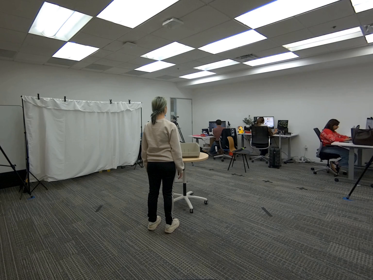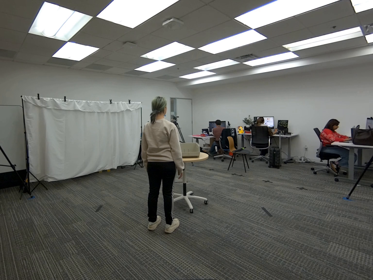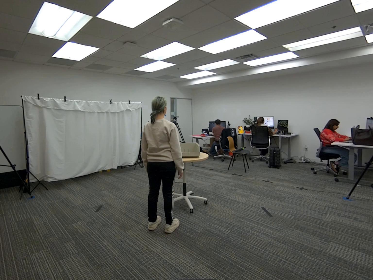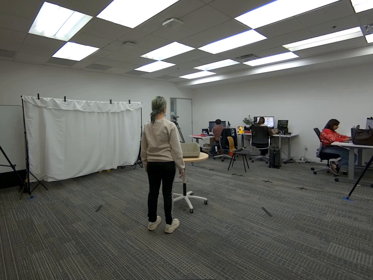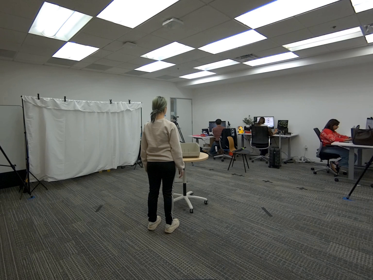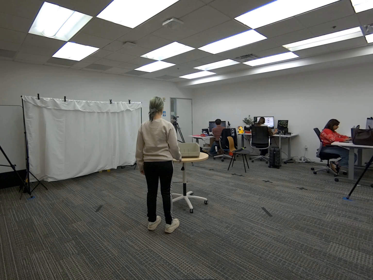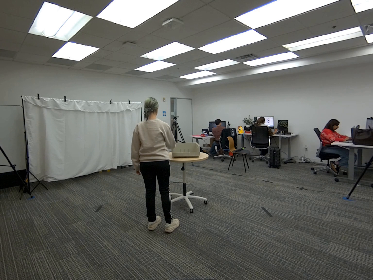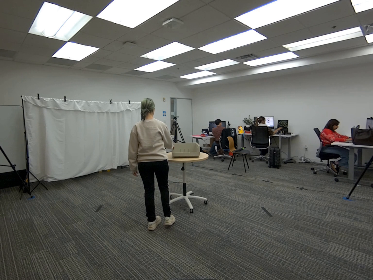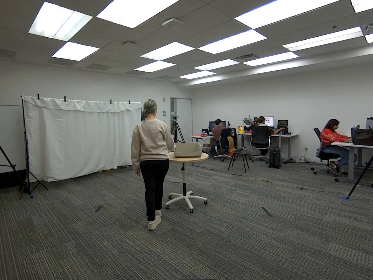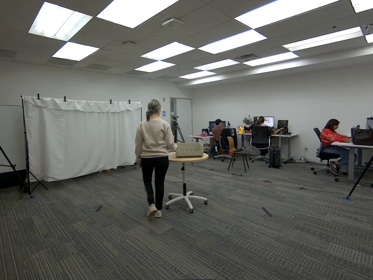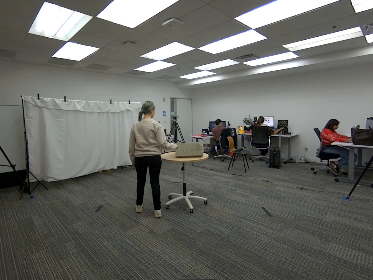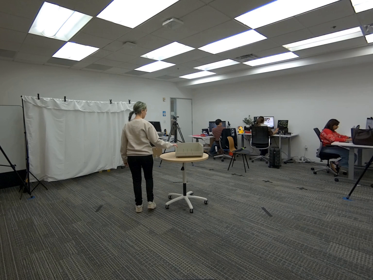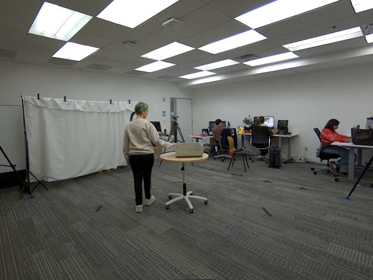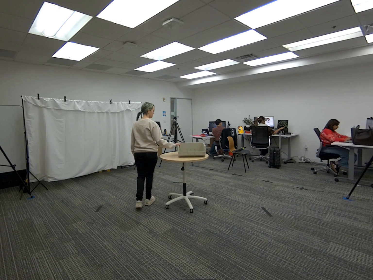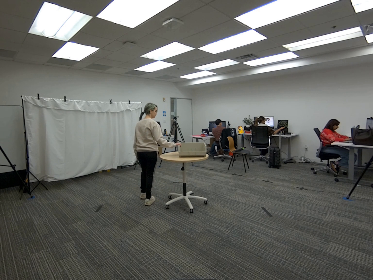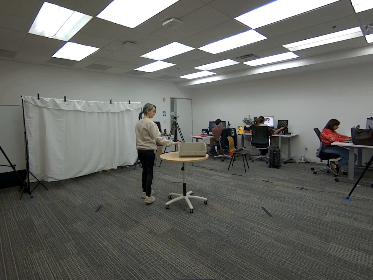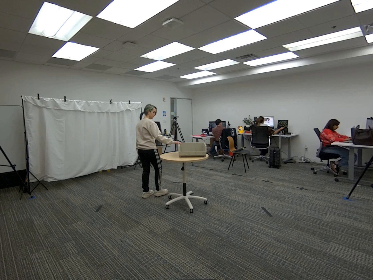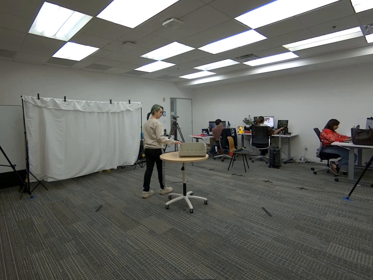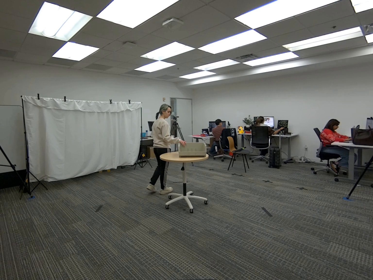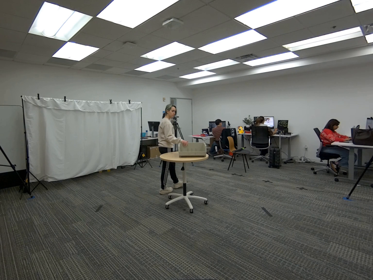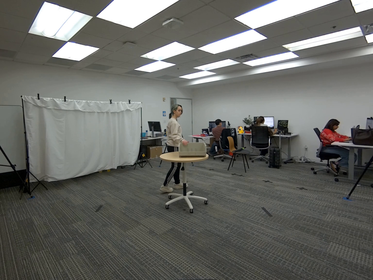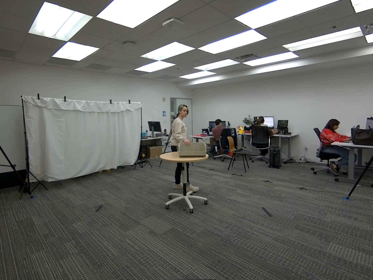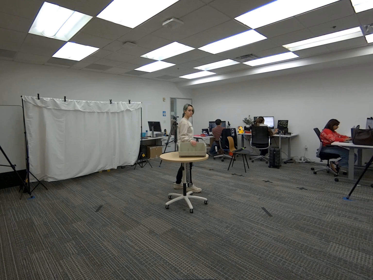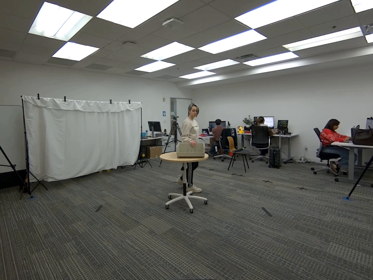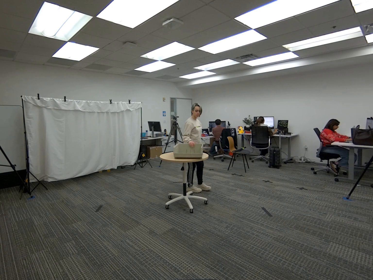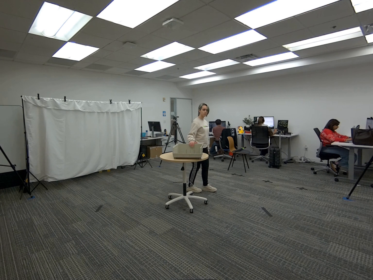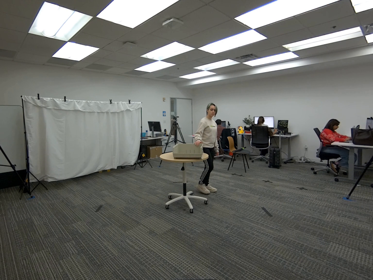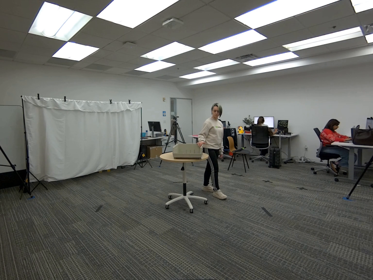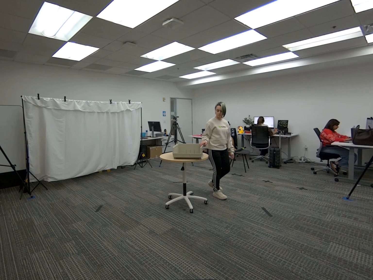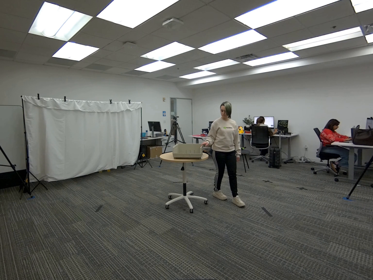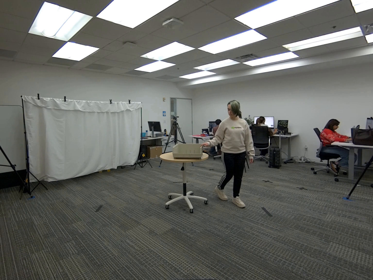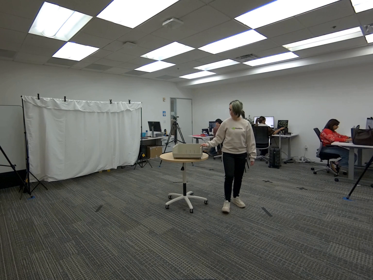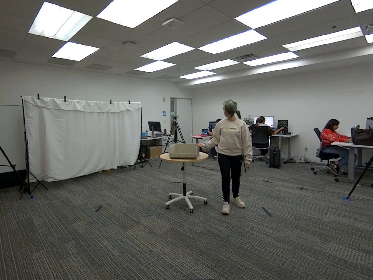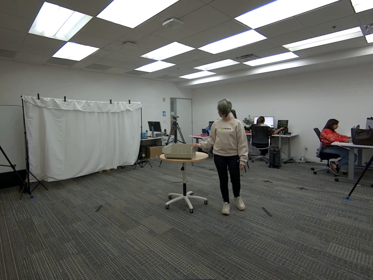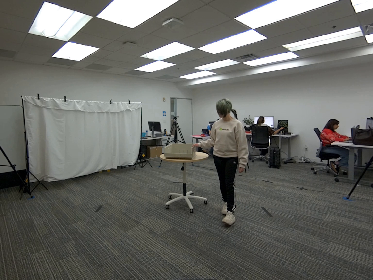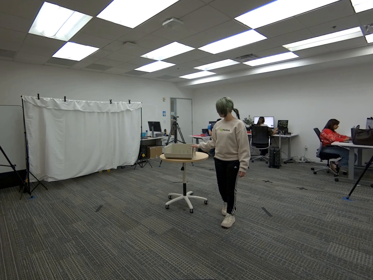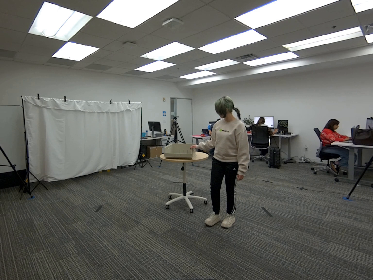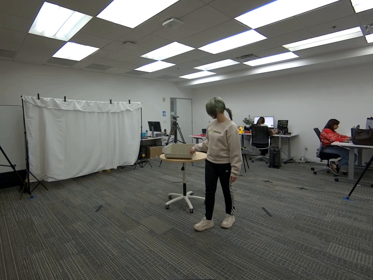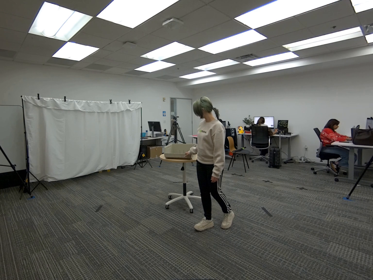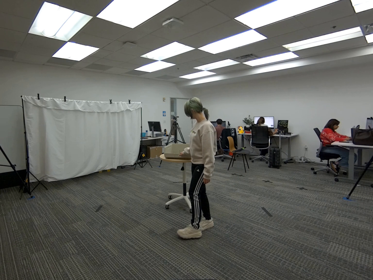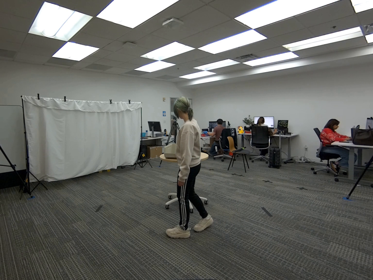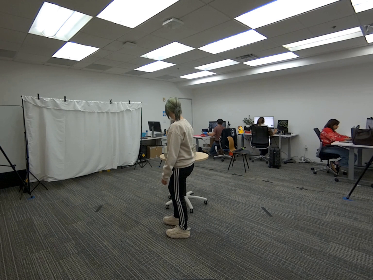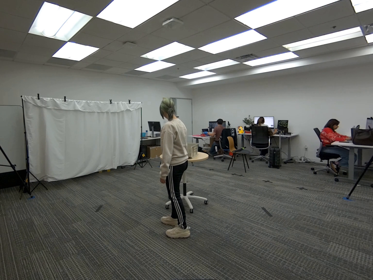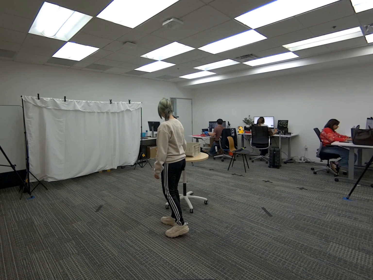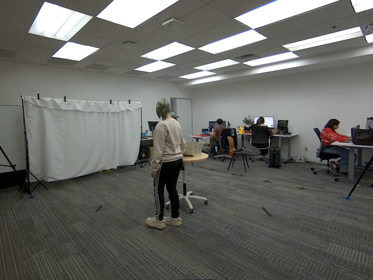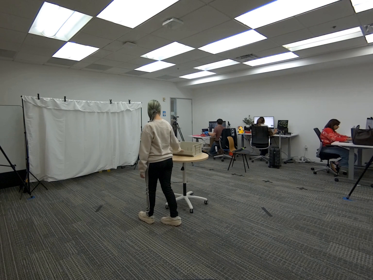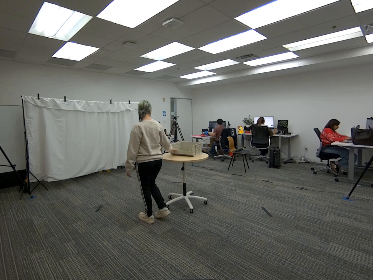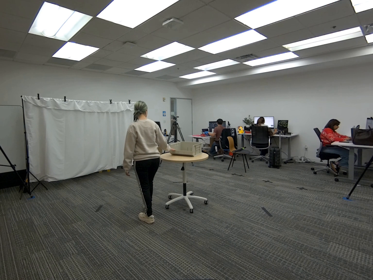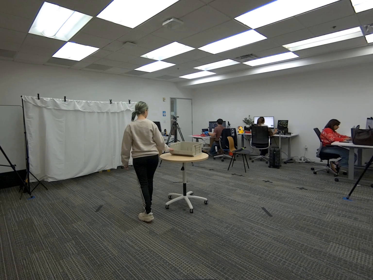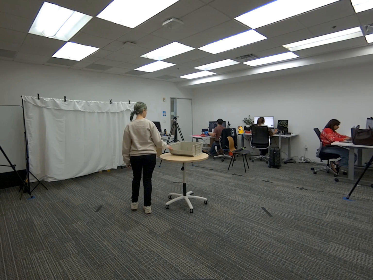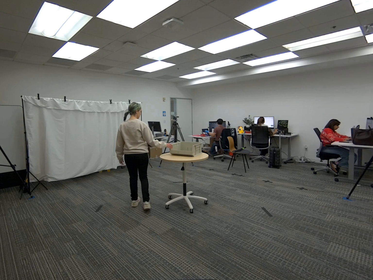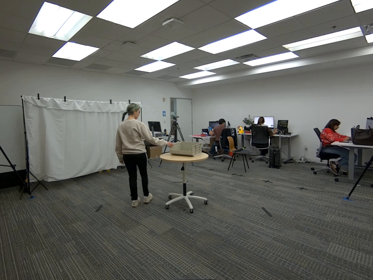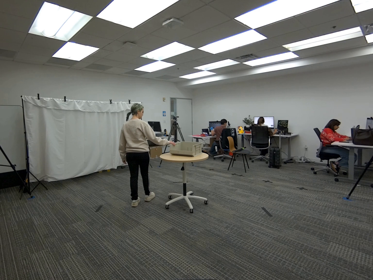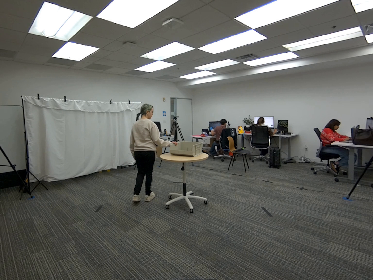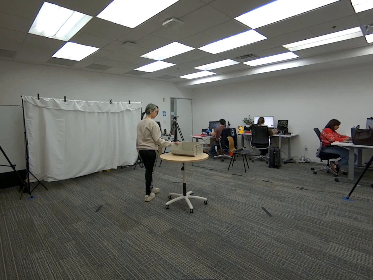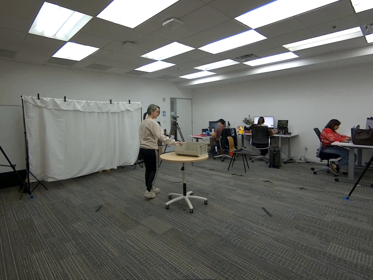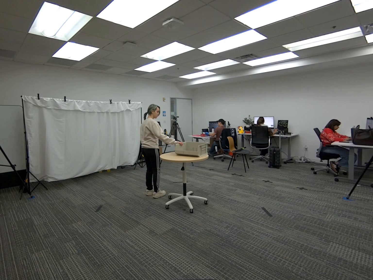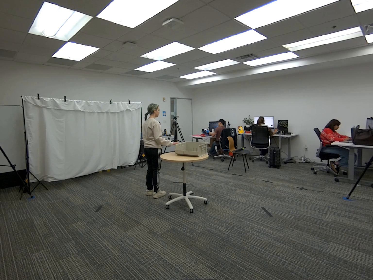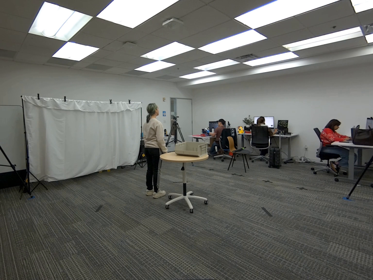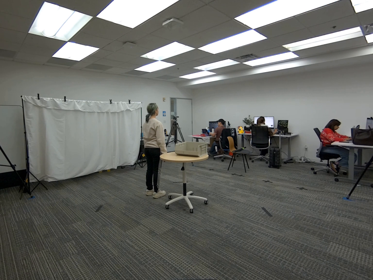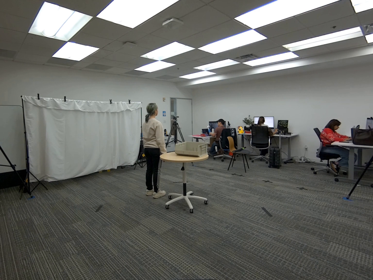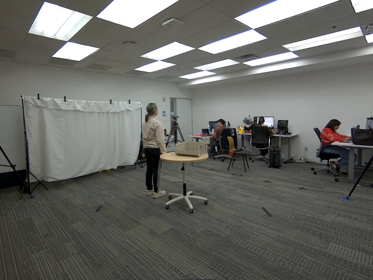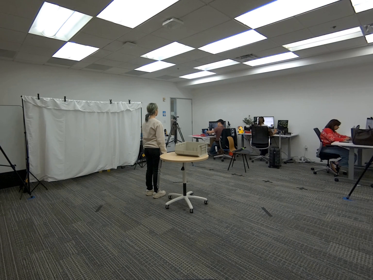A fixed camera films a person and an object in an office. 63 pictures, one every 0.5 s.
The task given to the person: Walk over to the beige bin on the round table and push the beige bin away from you as you walk around the round table. Always maintain one hand on the beige bin at all times. Step away when completed.
